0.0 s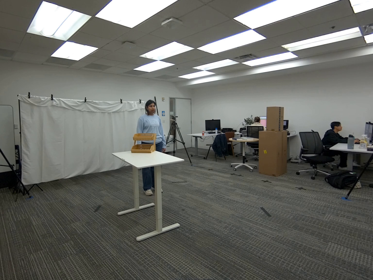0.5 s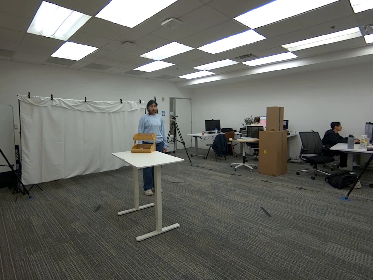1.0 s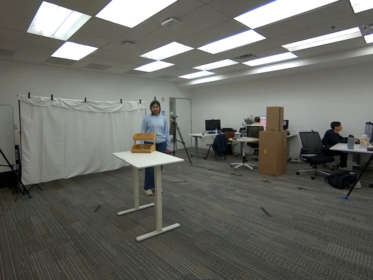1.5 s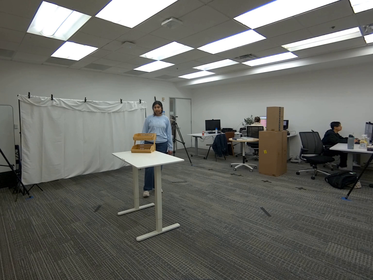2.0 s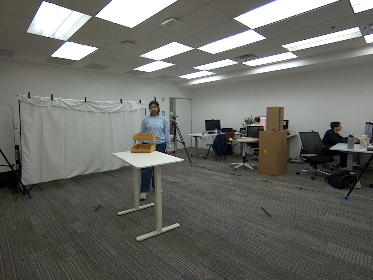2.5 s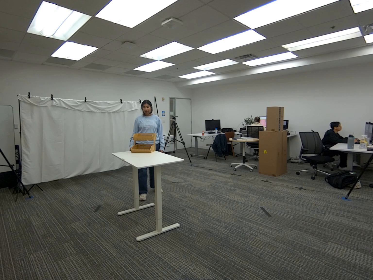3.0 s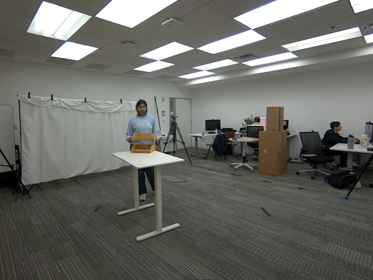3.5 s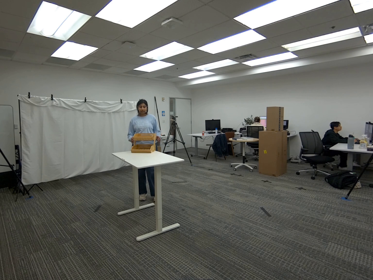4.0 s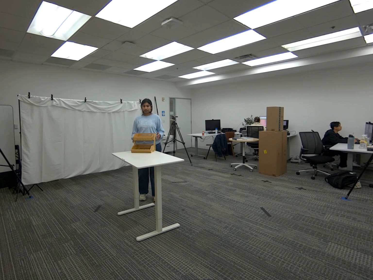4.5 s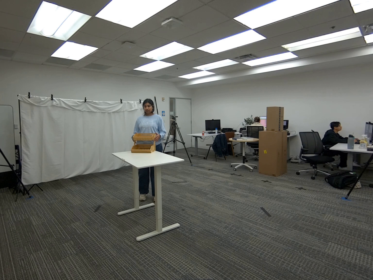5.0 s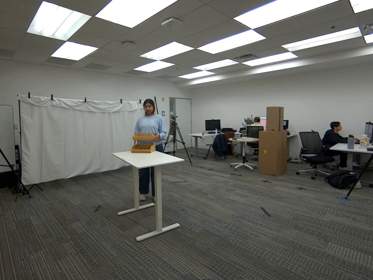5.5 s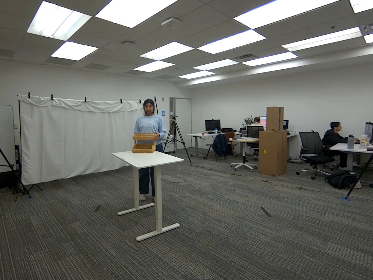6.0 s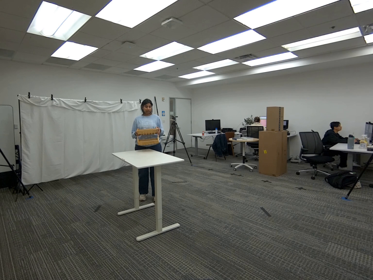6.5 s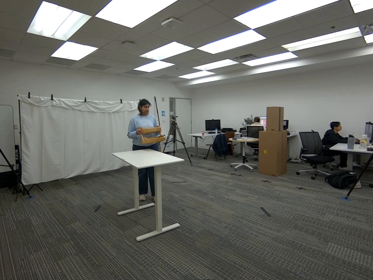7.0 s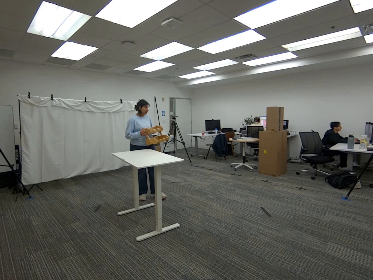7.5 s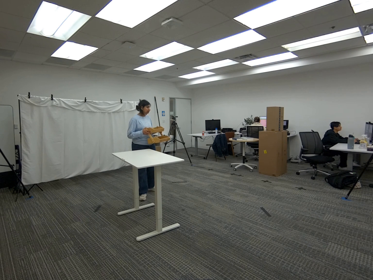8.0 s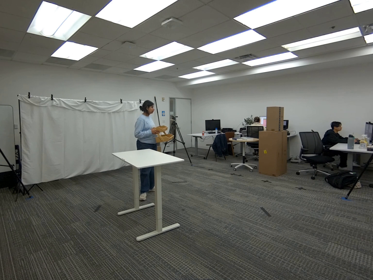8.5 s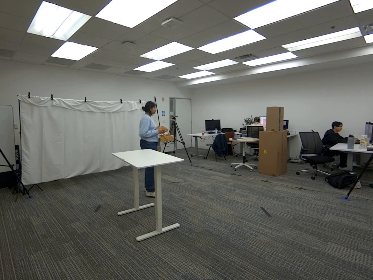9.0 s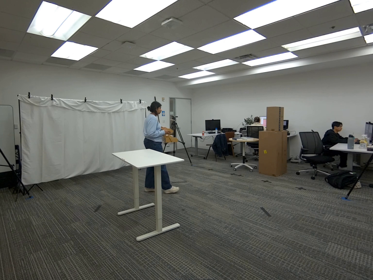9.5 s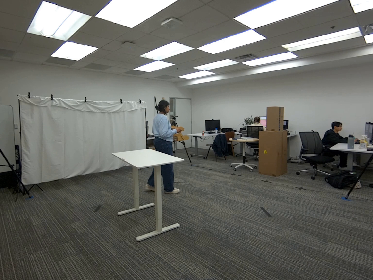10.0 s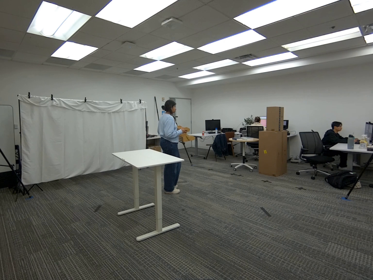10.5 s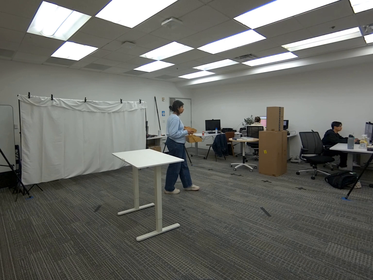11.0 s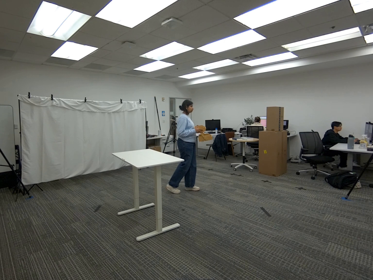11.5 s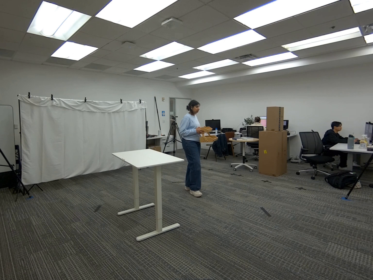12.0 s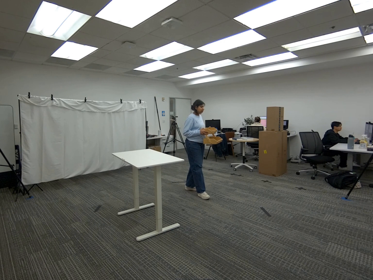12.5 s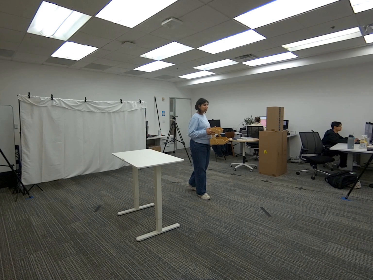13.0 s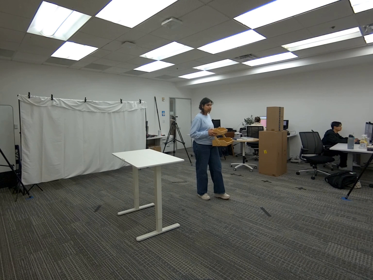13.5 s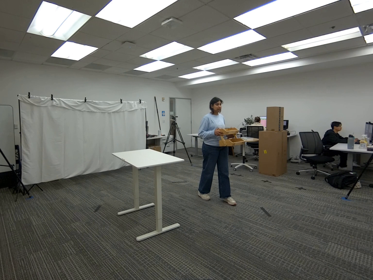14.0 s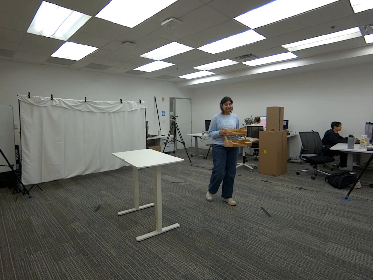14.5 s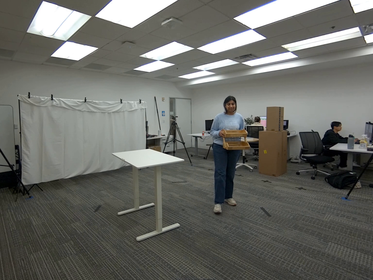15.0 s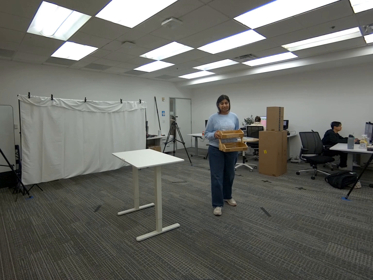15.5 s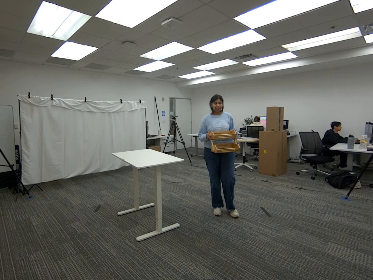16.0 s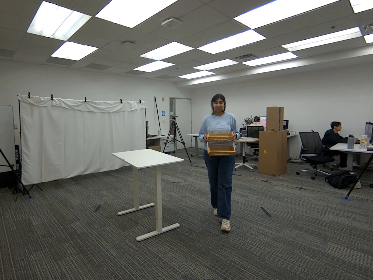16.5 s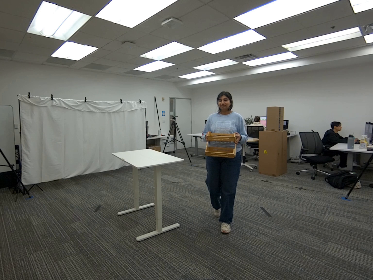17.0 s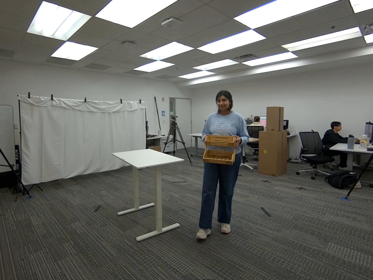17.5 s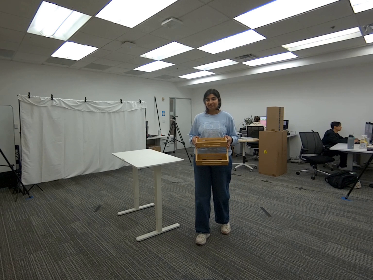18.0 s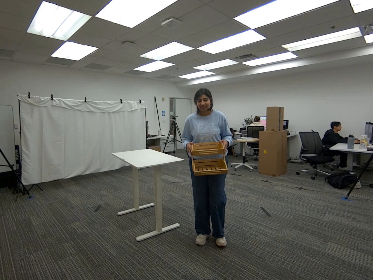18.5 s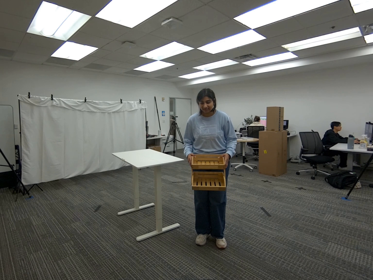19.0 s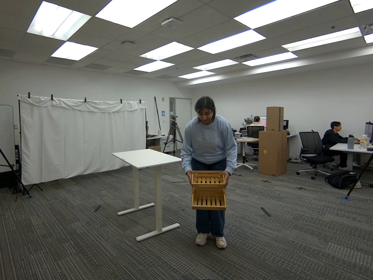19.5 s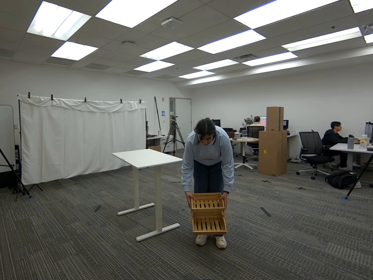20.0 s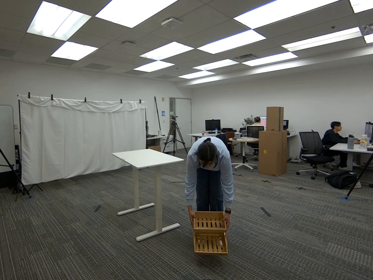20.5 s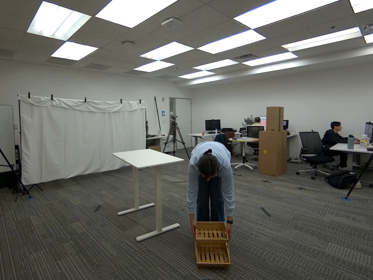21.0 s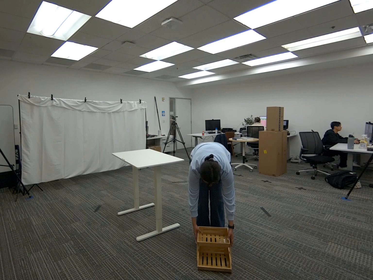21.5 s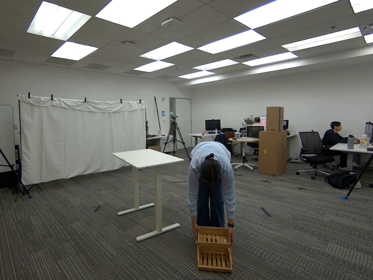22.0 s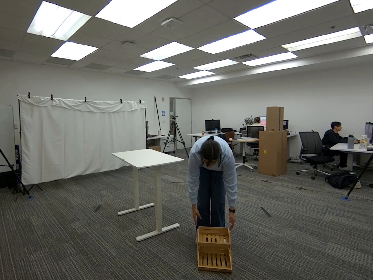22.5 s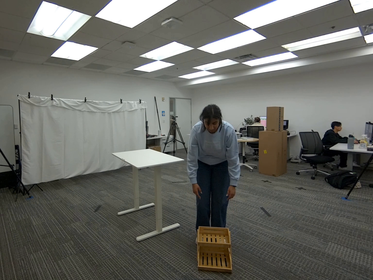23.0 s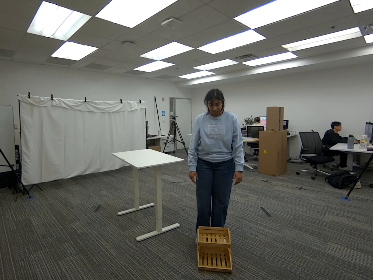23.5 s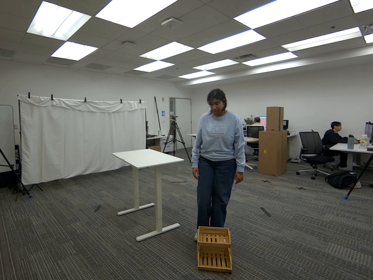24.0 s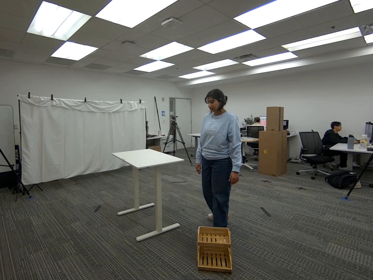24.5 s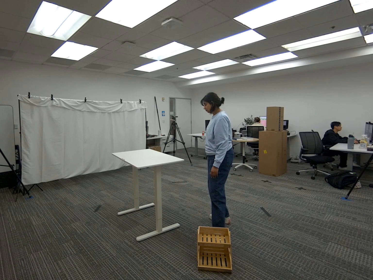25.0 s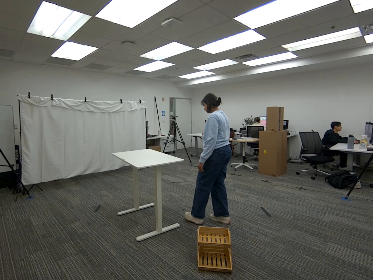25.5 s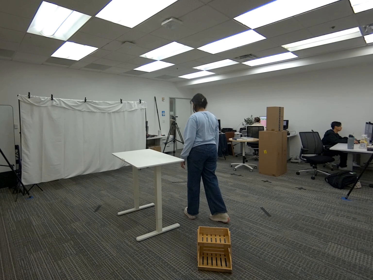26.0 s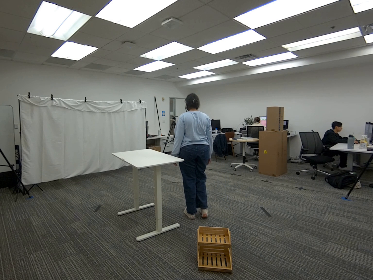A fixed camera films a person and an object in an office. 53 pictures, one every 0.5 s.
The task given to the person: Walk over to the white desk and pick up the wooden crate from the top shelf using both hands and then place on the ground.
